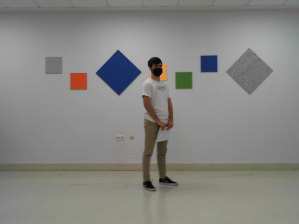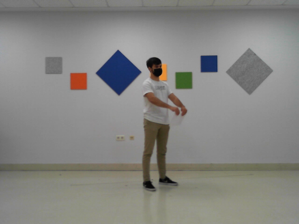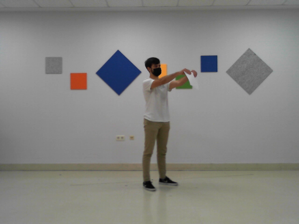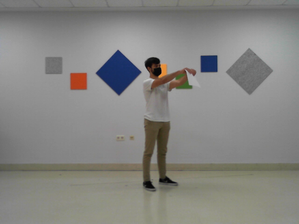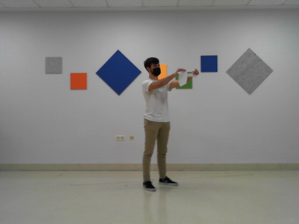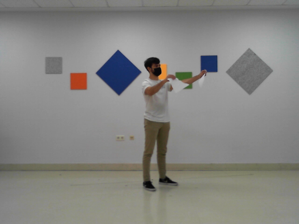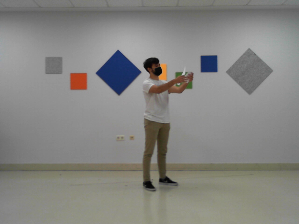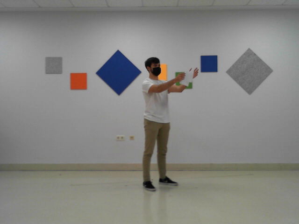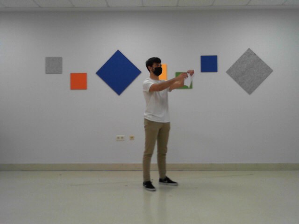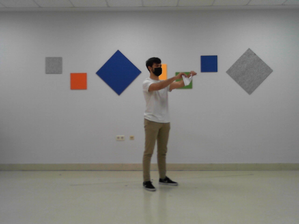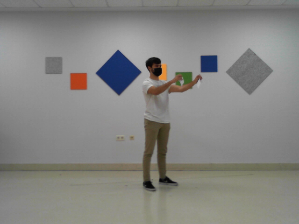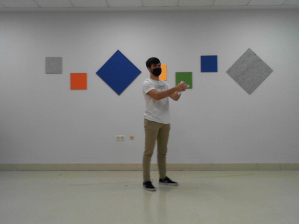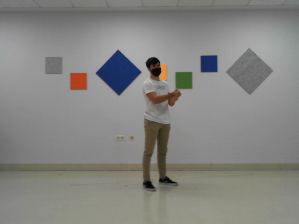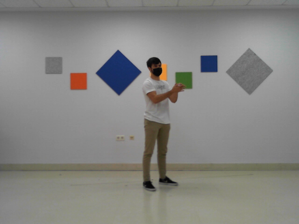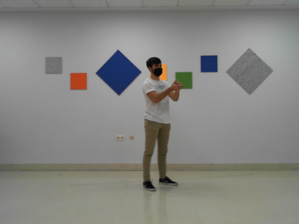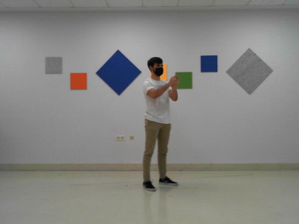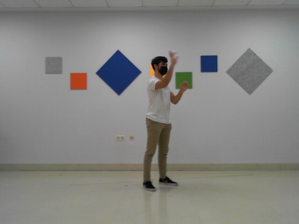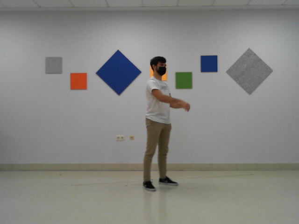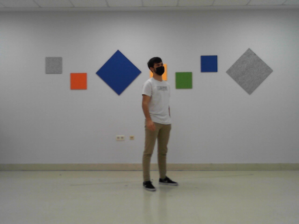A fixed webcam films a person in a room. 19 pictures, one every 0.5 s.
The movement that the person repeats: Tear a paper in 4 pieces, make a ball and throw it.
